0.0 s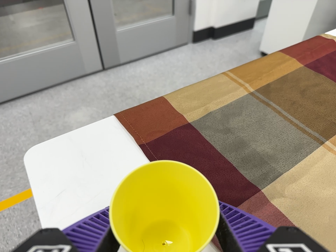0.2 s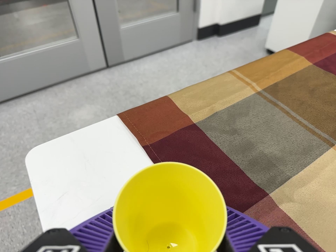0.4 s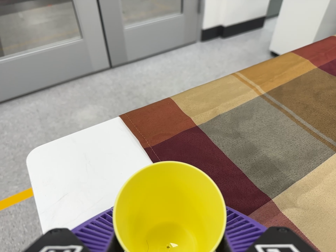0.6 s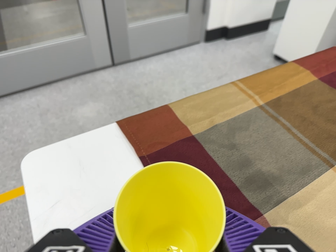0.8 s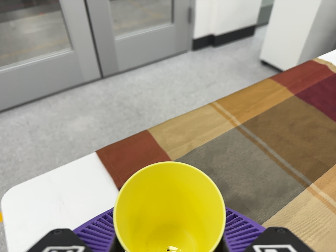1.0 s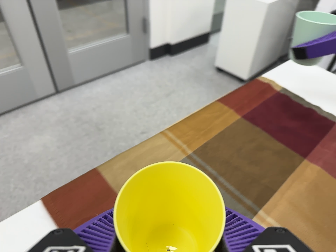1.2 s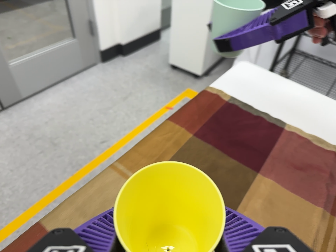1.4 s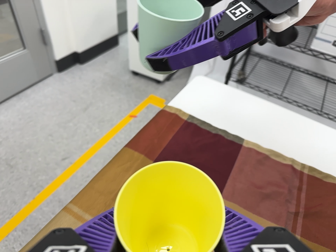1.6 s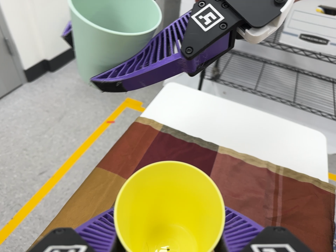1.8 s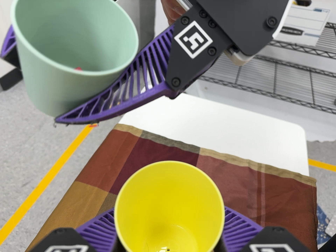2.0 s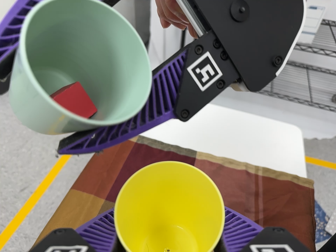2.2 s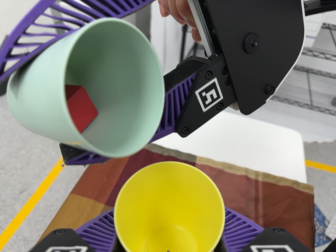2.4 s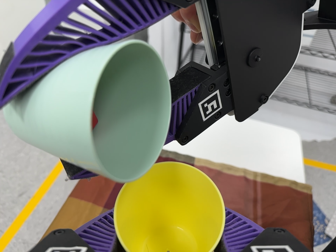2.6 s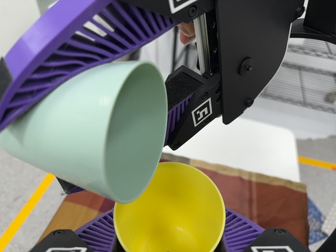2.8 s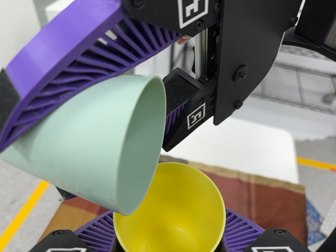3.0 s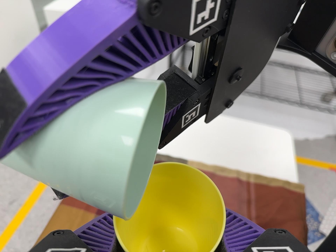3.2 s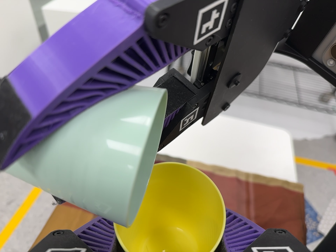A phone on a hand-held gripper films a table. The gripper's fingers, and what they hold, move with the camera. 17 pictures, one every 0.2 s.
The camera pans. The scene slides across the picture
to the left.
The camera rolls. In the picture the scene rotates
counterclockwise.
0.0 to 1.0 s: The camera travels toward the top of its view and to its right, about 10 cm, so close, fixed things drift downward.
1.0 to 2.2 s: The camera pans to its right by about 25 degrees. It travels toward the top of its view, to its right and forward, about 20 cm, so close, fixed things drift downward. It rolls about its line of sight by about 20 degrees, and the scene rotates counterclockwise.
2.2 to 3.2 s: The camera shifts only a little, or ends up much as it began.
The film runs forward here.
